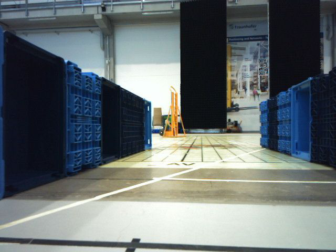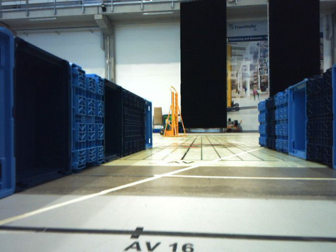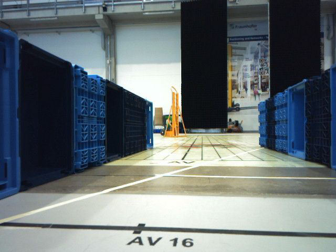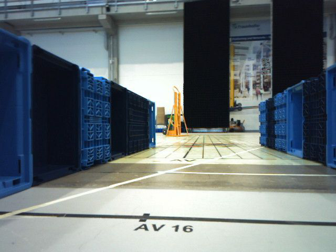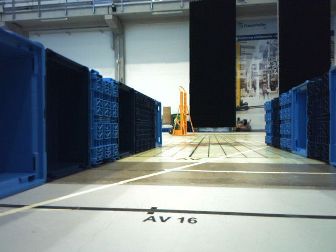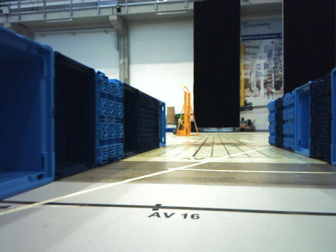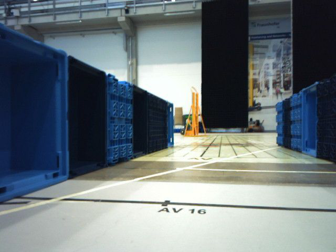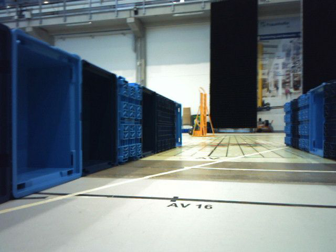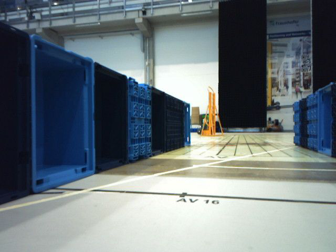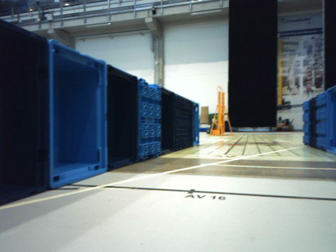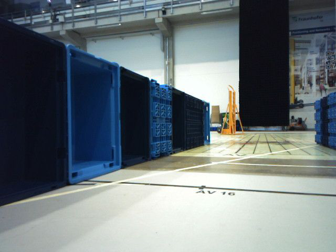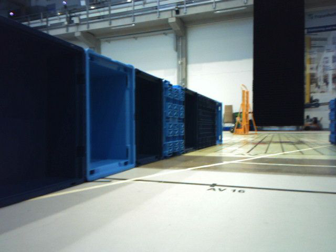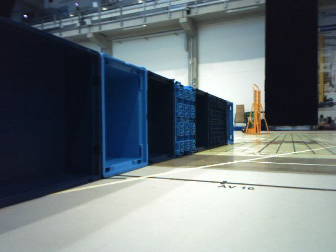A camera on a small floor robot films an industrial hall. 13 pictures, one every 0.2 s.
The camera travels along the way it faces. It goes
backward.
0.0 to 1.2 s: The camera travels backward, about 0.2 m, so what stands in front gets smaller.
1.2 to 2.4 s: The camera pans to its left, which is counterclockwise from overhead, by about 10 degrees. It travels backward, about 0.2 m, so what stands in front gets smaller.
The film runs backward here.
